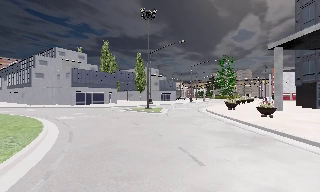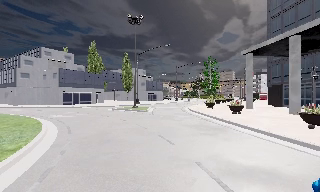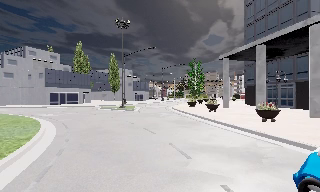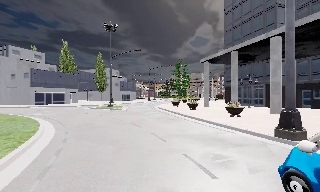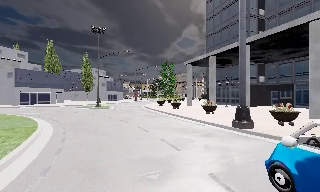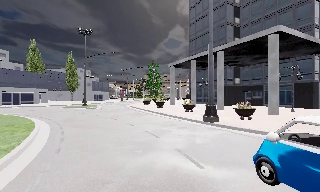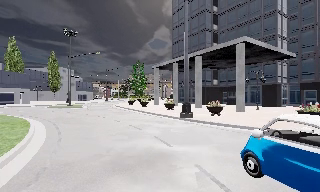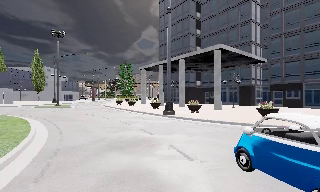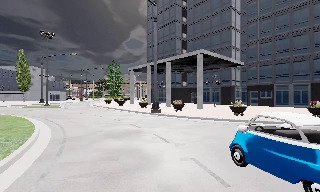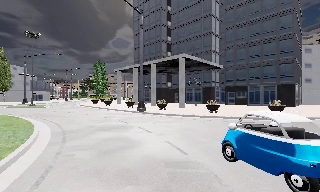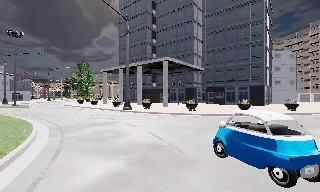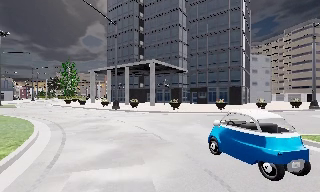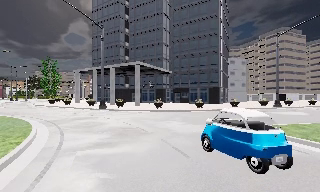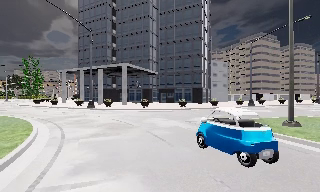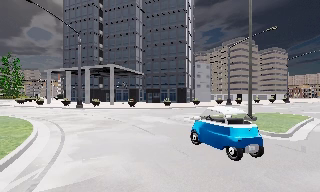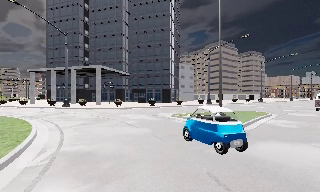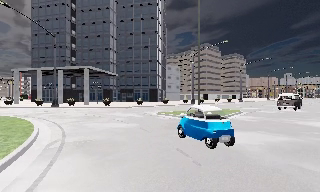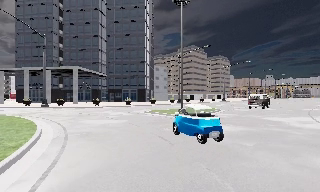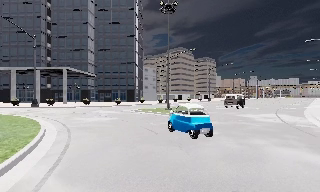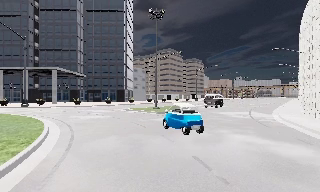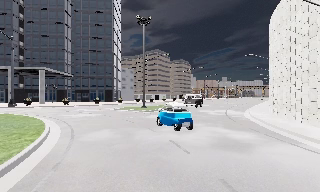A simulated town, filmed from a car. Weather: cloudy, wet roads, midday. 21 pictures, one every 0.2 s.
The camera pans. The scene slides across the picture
to the left.
The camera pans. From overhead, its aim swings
clockwise.
0.0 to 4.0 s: The scene slides to the left, as the camera pans about 90 degrees to its right. It travels backward, about 30 m.
The film runs backward here.
